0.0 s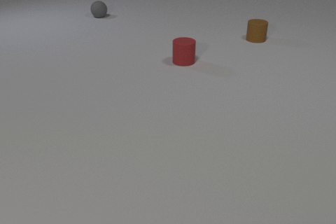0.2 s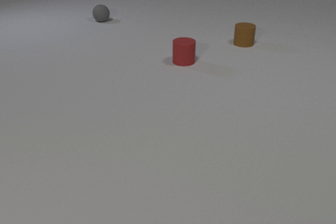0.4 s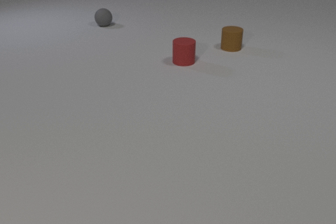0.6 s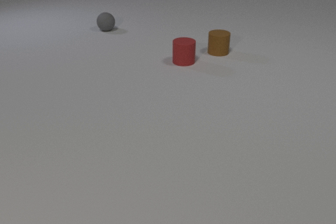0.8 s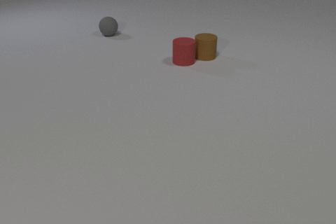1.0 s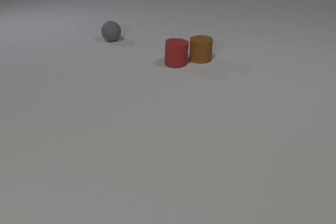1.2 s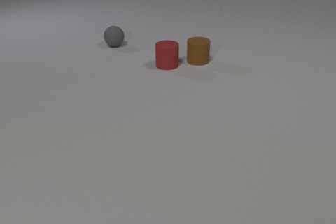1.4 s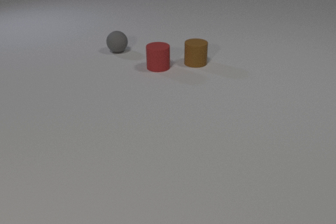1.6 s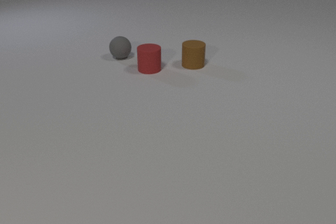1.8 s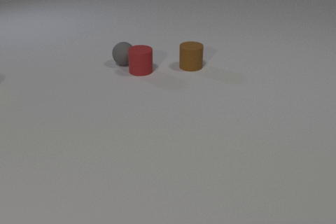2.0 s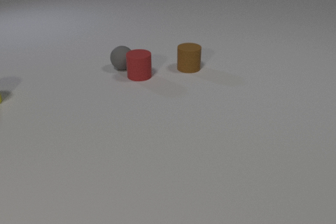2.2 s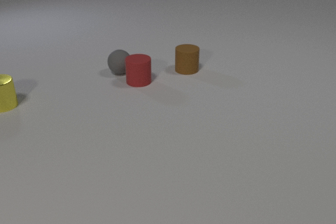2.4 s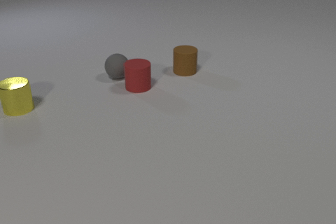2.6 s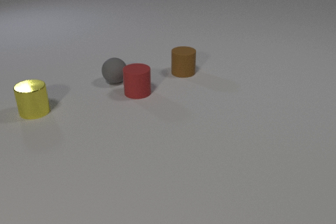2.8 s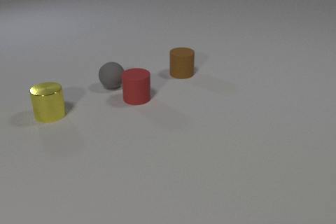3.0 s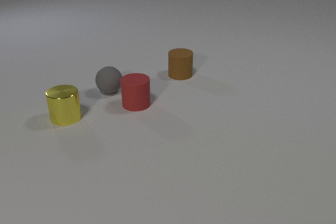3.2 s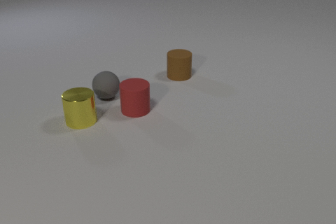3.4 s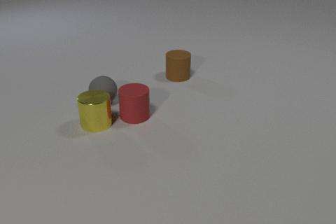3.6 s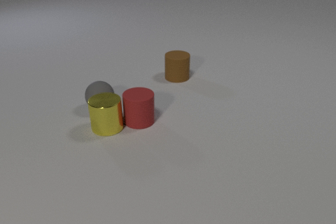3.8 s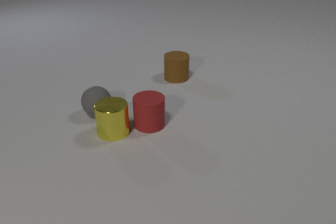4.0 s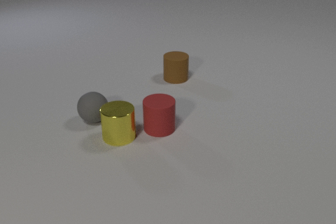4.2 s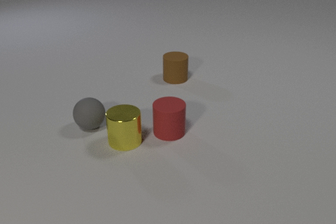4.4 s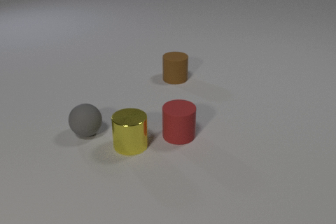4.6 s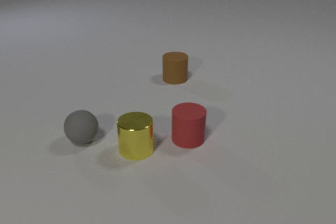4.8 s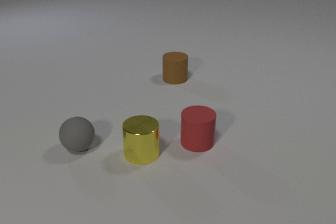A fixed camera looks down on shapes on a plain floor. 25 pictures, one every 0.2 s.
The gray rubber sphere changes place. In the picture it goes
toward the camera.
The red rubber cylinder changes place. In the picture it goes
toward the camera.
0.0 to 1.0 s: The brown rubber cylinder slides toward the camera and to the left. The red rubber cylinder slides to the left. The gray rubber sphere rolls toward the camera. The brown rubber cylinder and the red rubber cylinder collide.
1.0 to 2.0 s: The brown rubber cylinder slides toward the camera and to the left. The red rubber cylinder slides to the left and toward the camera. The gray rubber sphere rolls toward the camera. The red rubber cylinder and the gray rubber sphere collide.
2.0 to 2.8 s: The brown rubber cylinder slides toward the camera and to the left. The red rubber cylinder slides toward the camera. The gray rubber sphere rolls toward the camera. The yellow metal cylinder slides to the right and toward the camera.
2.8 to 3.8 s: The brown rubber cylinder slides toward the camera and to the left. The red rubber cylinder slides toward the camera. The gray rubber sphere rolls toward the camera. The yellow metal cylinder slides to the right and toward the camera. The red rubber cylinder and the yellow metal cylinder collide.
3.8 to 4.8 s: The red rubber cylinder slides to the right and toward the camera. The gray rubber sphere rolls toward the camera. The yellow metal cylinder slides toward the camera and to the right.
What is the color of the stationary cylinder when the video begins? red.
What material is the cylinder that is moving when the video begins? rubber.
Are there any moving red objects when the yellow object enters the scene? yes.
